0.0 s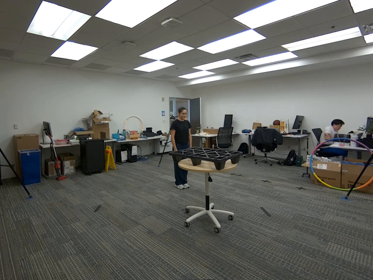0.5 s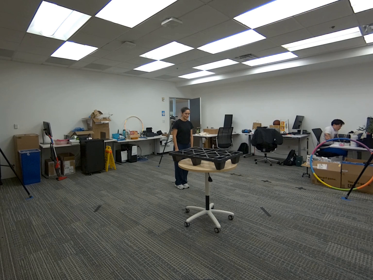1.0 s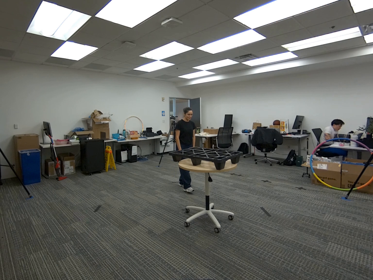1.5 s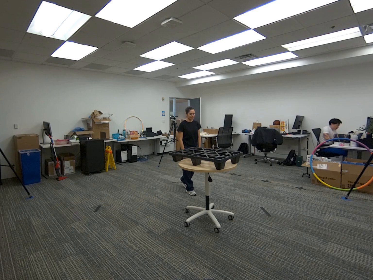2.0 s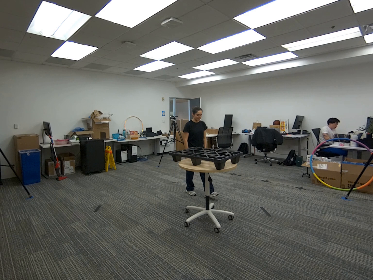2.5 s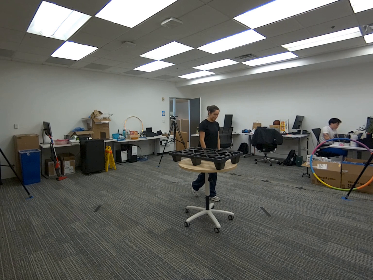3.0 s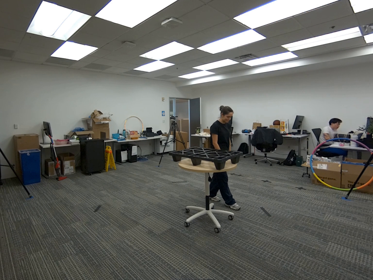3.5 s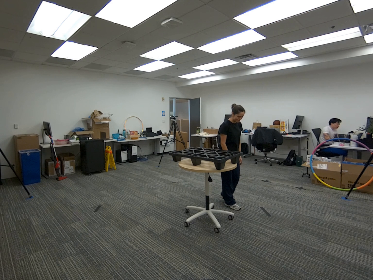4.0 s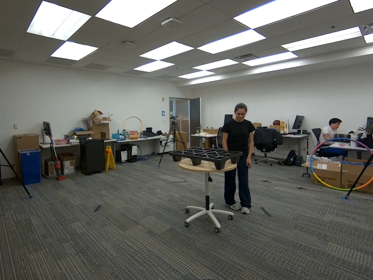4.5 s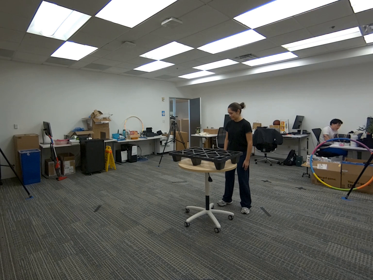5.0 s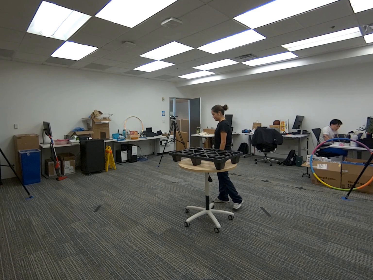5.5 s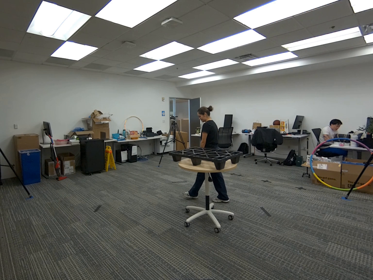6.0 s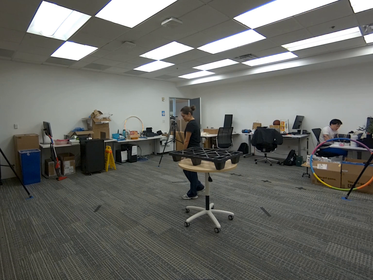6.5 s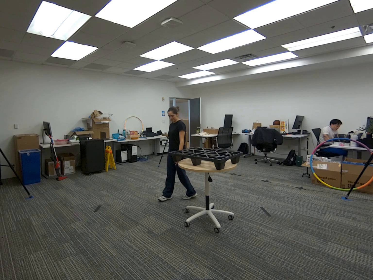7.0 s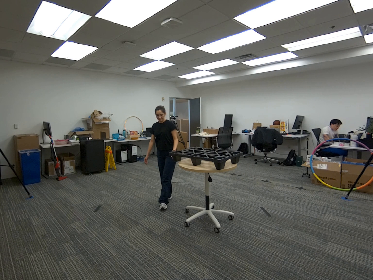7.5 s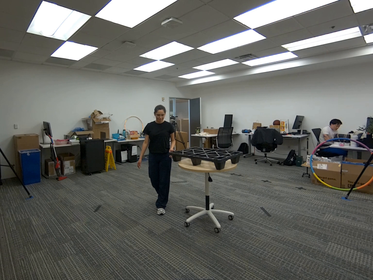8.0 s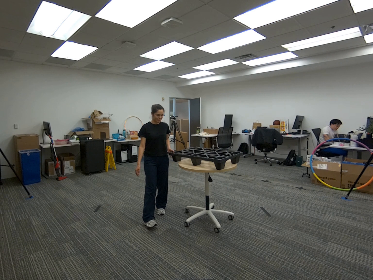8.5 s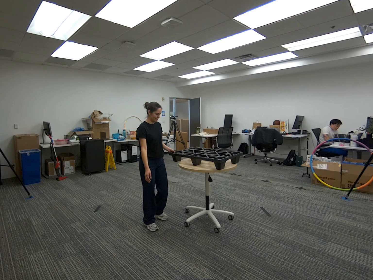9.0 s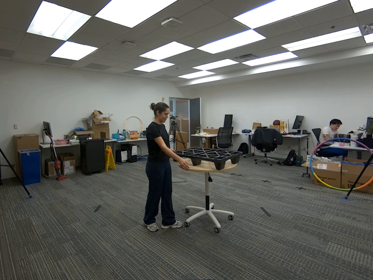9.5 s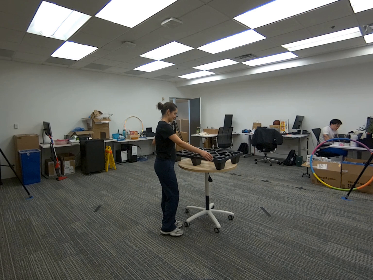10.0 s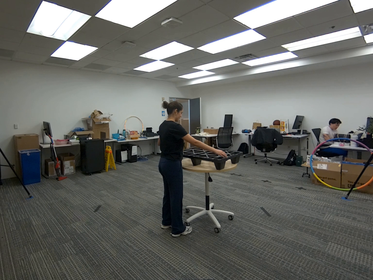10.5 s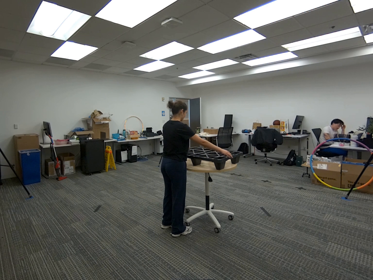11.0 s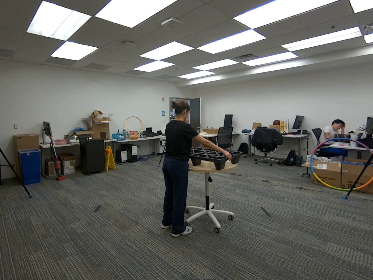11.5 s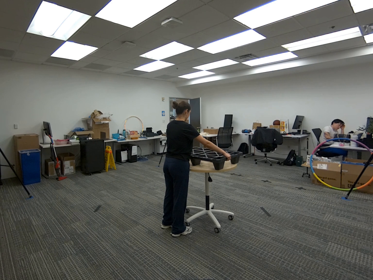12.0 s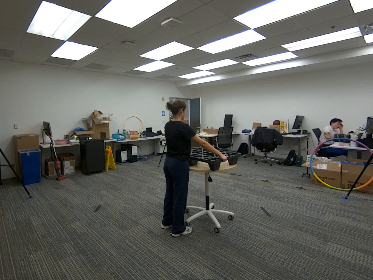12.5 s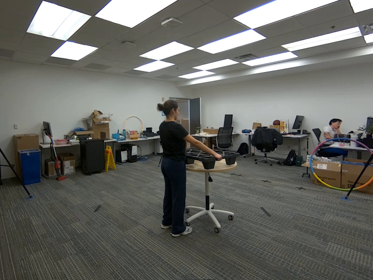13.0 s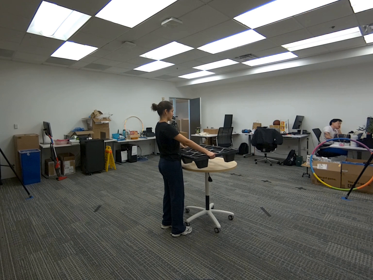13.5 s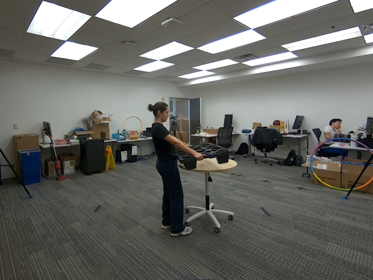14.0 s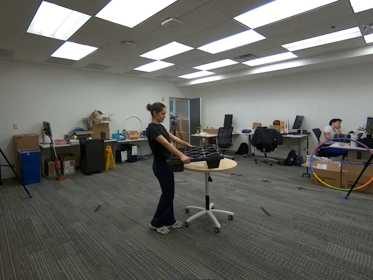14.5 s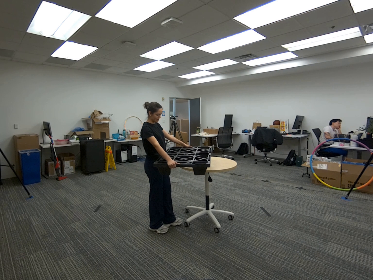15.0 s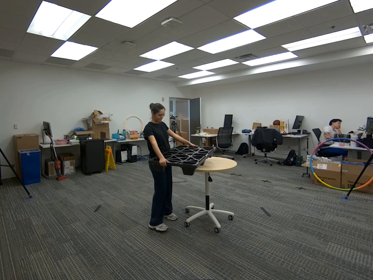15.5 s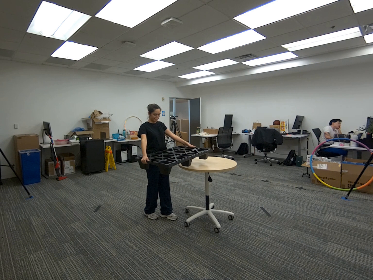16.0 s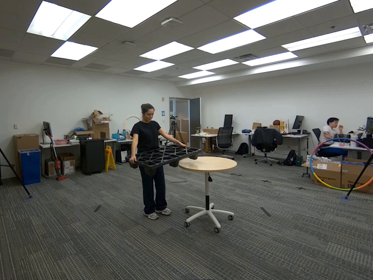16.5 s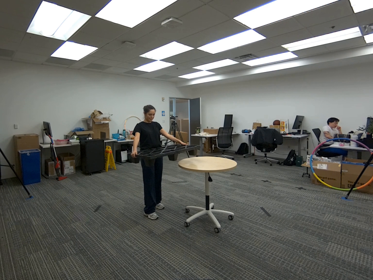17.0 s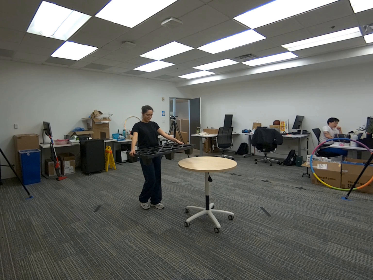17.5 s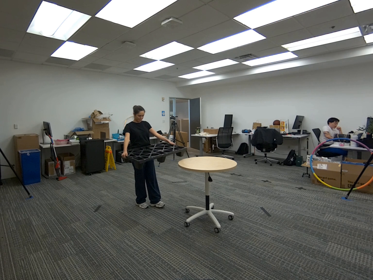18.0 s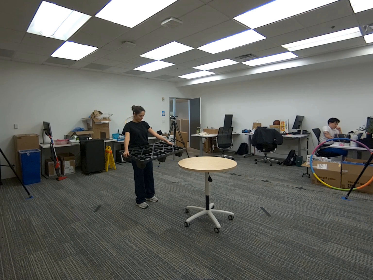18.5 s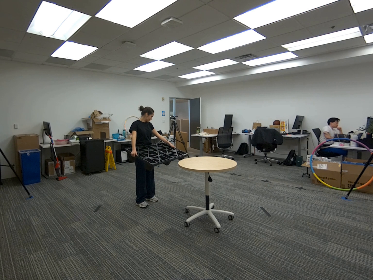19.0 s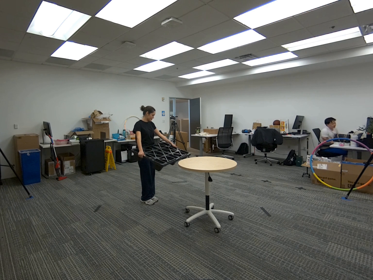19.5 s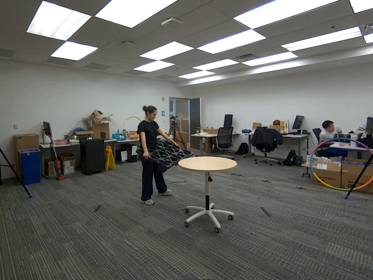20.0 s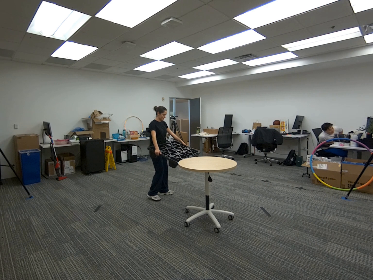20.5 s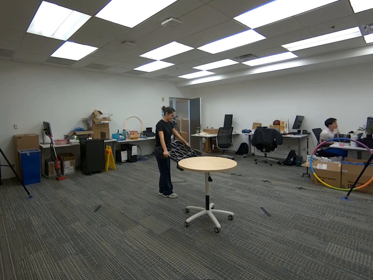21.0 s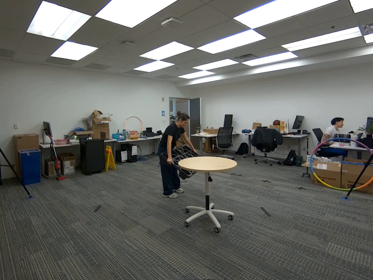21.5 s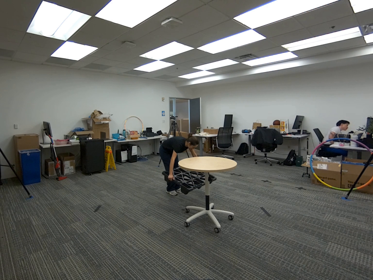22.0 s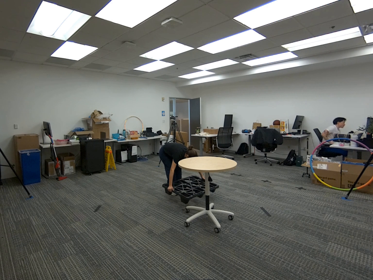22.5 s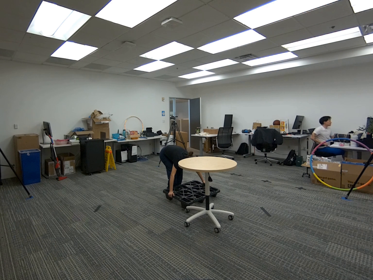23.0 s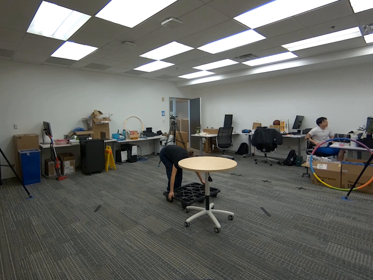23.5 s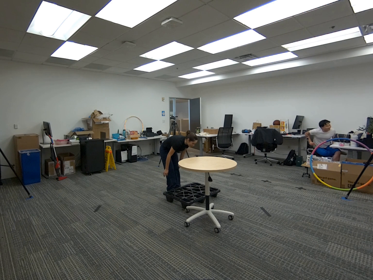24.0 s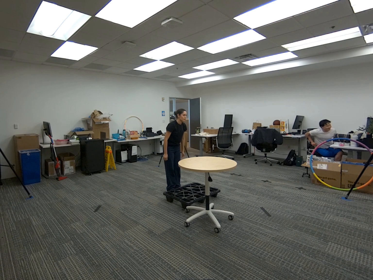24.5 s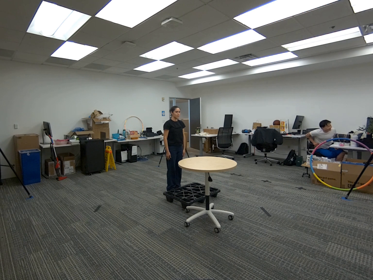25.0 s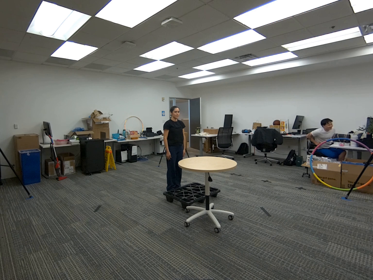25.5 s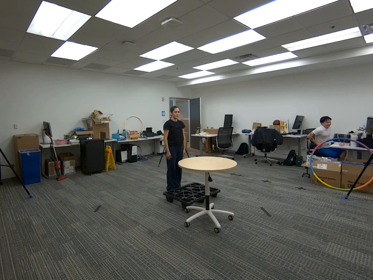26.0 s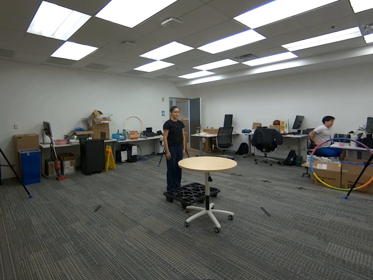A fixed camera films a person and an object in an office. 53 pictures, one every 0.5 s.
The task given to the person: Walk over to the platform on the round table and pick up the platform on the round table and place on the ground.
